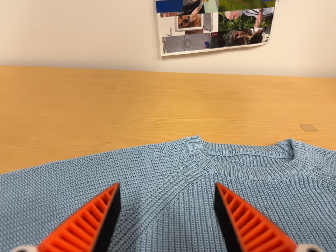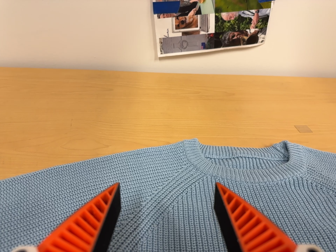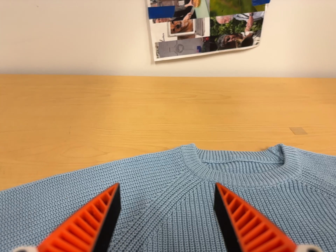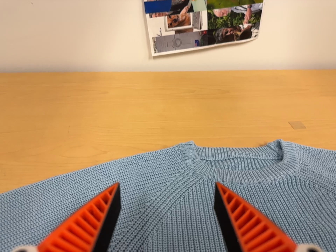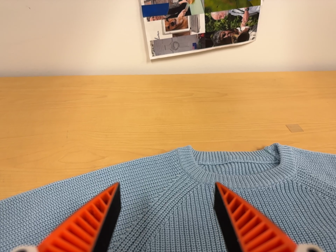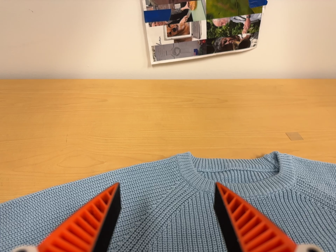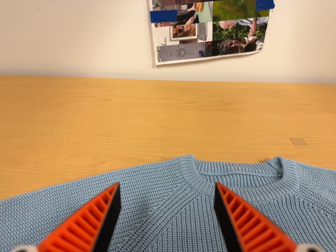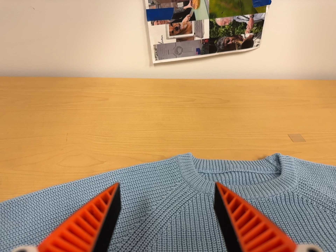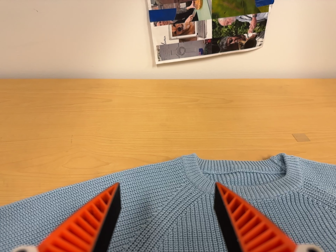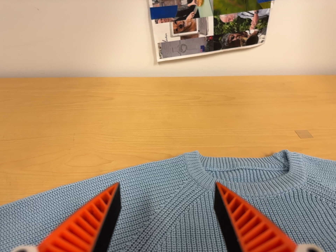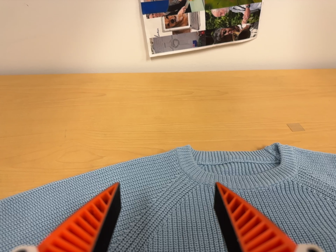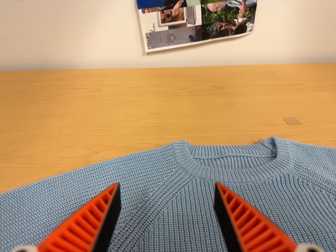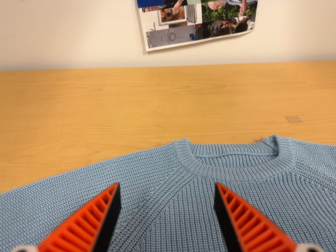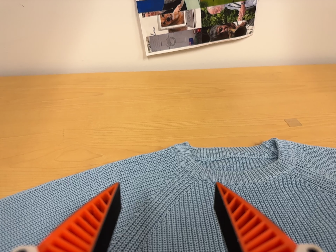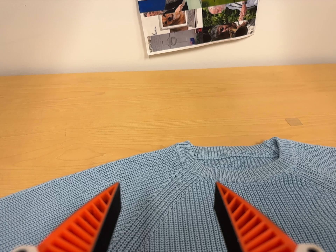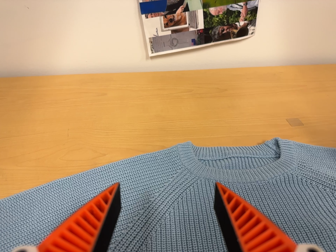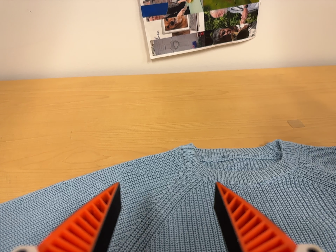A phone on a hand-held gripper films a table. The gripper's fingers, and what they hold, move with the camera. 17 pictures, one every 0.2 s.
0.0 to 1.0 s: The camera travels toward the top of its view, about 5 cm.
1.0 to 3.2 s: The camera shifts only a little, or ends up much as it began.
The film runs forward here.
